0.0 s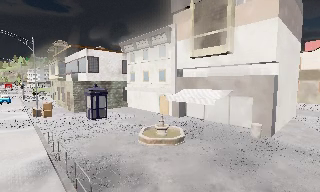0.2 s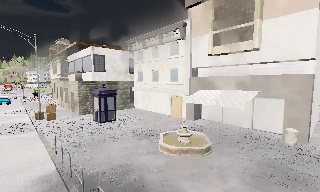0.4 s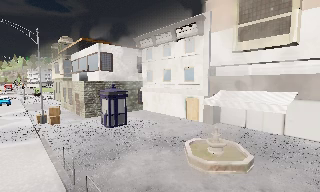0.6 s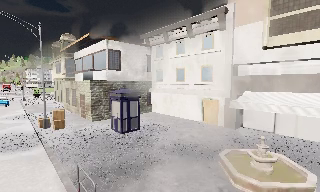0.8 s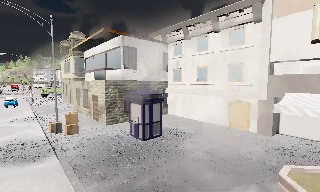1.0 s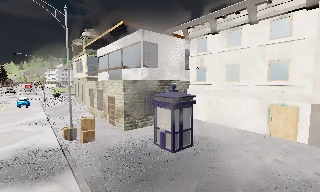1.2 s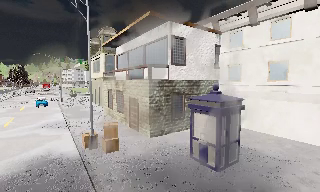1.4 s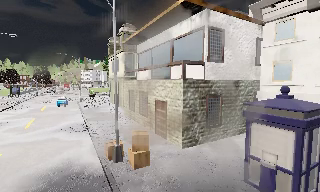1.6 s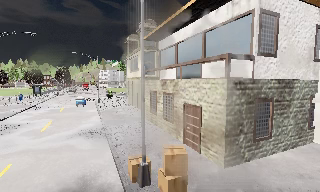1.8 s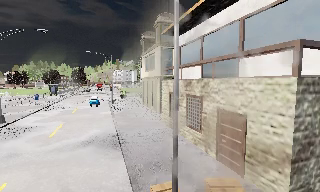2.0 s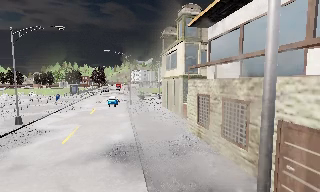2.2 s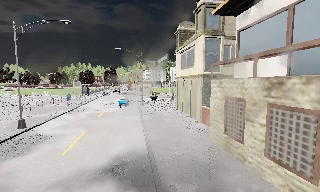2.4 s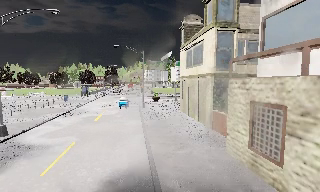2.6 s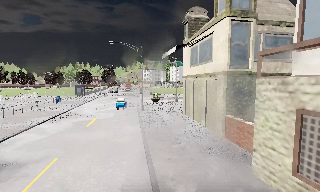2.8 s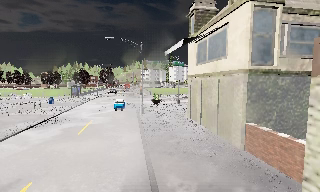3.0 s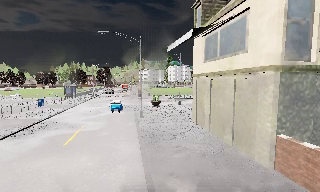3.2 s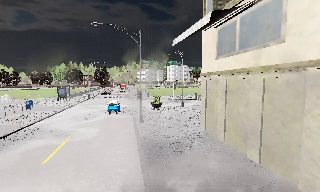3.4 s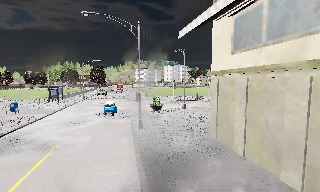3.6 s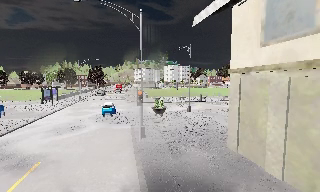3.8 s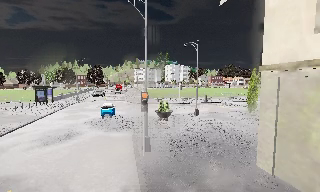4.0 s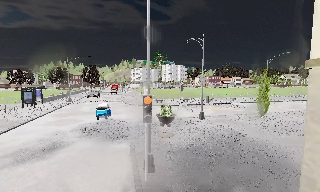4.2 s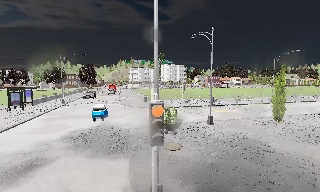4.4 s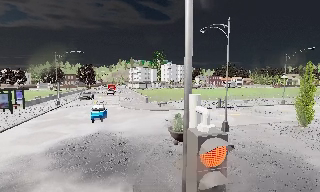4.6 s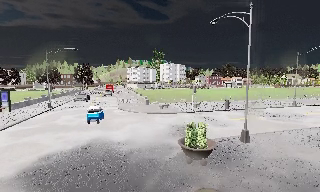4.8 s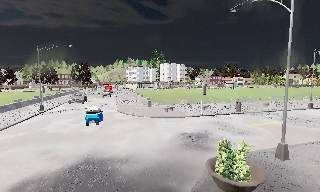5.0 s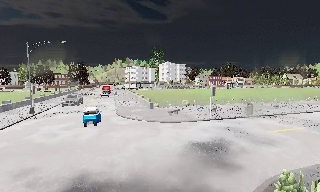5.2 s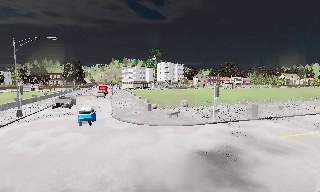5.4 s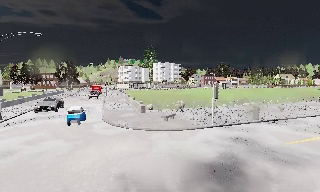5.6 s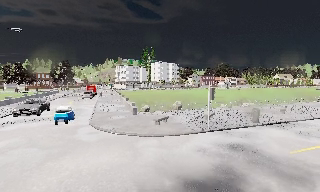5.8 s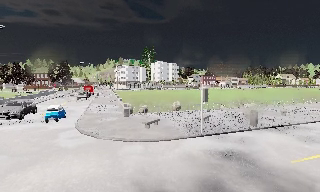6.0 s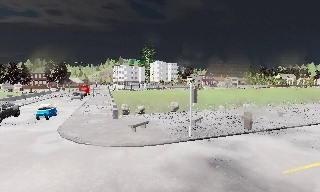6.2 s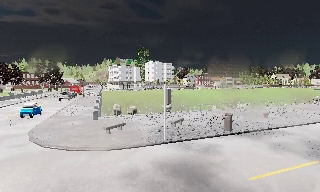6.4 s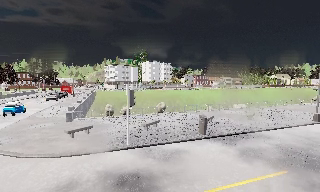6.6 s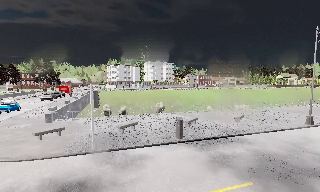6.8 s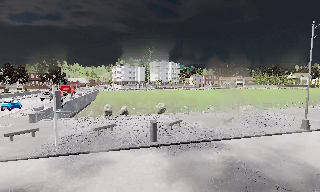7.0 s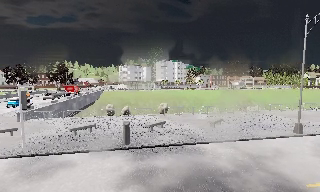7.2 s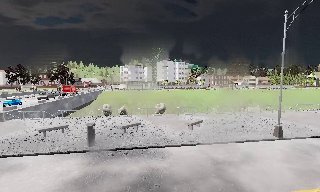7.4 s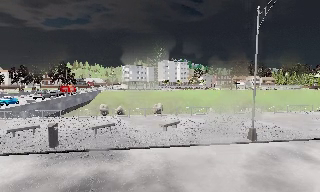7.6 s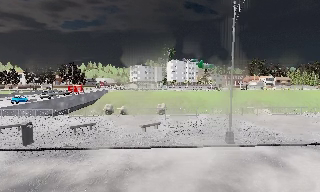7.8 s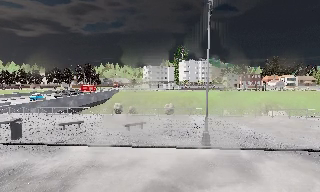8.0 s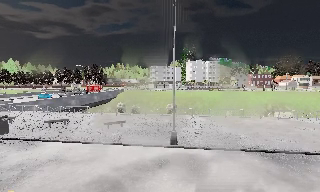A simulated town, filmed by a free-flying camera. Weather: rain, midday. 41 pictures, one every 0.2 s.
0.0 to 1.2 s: The camera travels forward and to its left, about 11 m, so what stands in front looms larger.
1.2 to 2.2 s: The camera swings to its left by about 25 degrees, and the scene slides to the right. It travels forward, about 9 m, so what stands in front looms larger.
2.2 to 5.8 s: The camera travels forward, about 30 m, so what stands in front looms larger.
5.8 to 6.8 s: The camera travels to its right, about 9 m, so close, fixed things drift to the left. It gains speed.
6.8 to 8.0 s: The camera pans to its left, which is counterclockwise from overhead, by about 20 degrees. It travels to its right, about 13 m, so close, fixed things drift to the left.
The film runs forward here.
